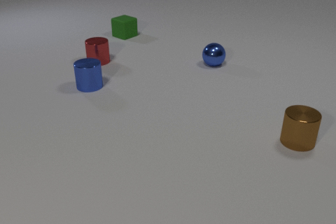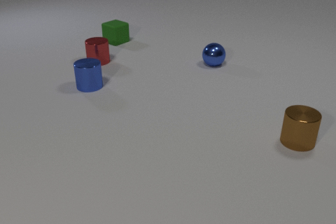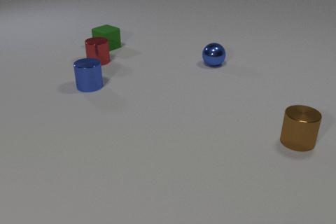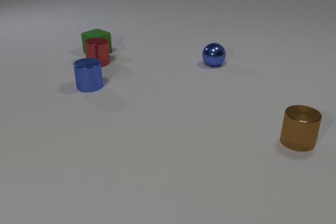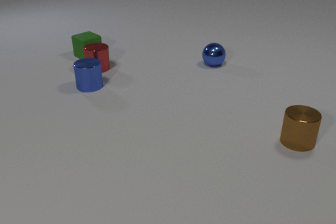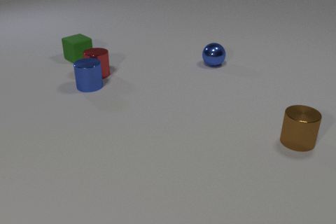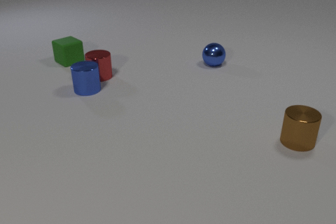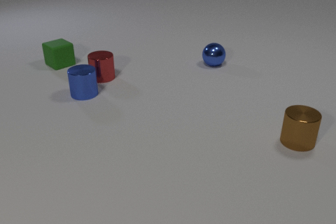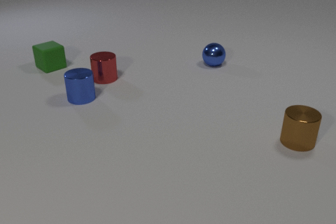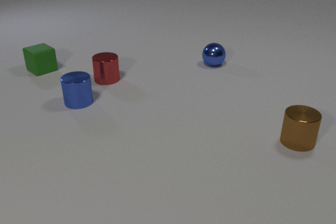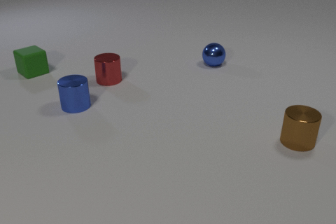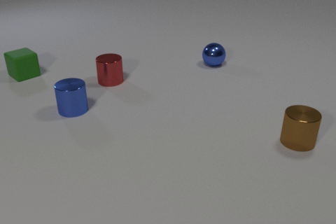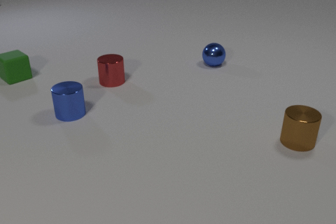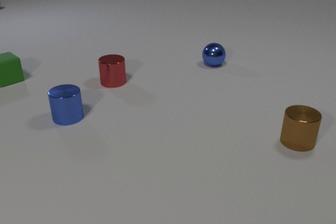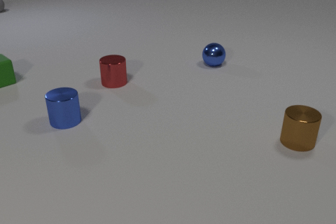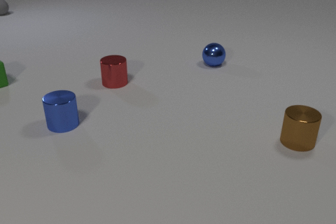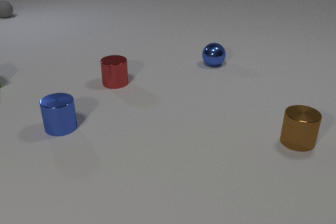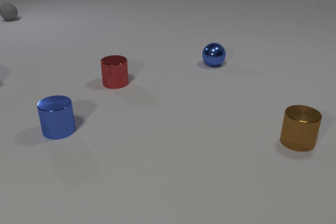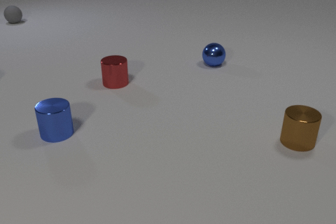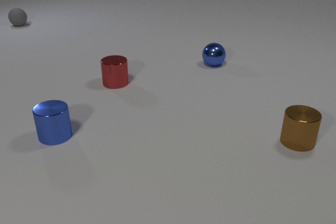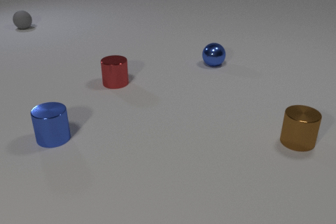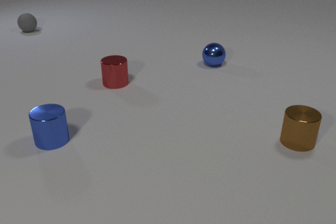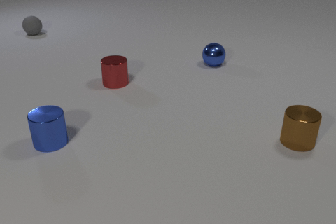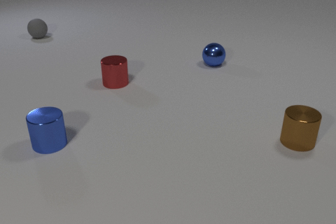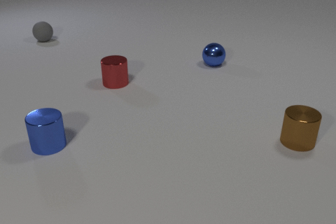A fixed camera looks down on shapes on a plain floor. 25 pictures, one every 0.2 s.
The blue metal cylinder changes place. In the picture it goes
toward the camera.
0.0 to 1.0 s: The green rubber cube slides toward the camera and to the left. The red metal cylinder slides toward the camera. The green rubber cube and the red metal cylinder collide.
1.0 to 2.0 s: The green rubber cube slides to the left and toward the camera. The red metal cylinder slides toward the camera and to the right. The blue metal cylinder slides toward the camera. The red metal cylinder and the blue metal cylinder collide.
2.0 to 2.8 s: The green rubber cube slides to the left and toward the camera. The red metal cylinder slides toward the camera and to the right. The blue metal cylinder slides toward the camera. The gray rubber sphere comes in at the left edge, rolls toward the camera.
2.8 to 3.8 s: The green rubber cube slides to the left, leaves at the left edge. The blue metal cylinder slides toward the camera and to the left. The gray rubber sphere rolls toward the camera.
3.8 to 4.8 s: The blue metal cylinder slides toward the camera. The gray rubber sphere rolls toward the camera.
What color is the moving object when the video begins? green.
How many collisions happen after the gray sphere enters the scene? 0.
Are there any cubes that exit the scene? yes.
